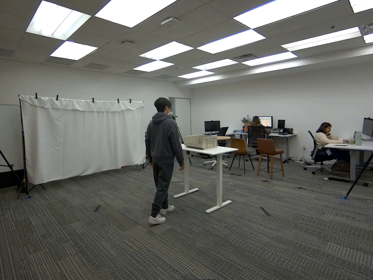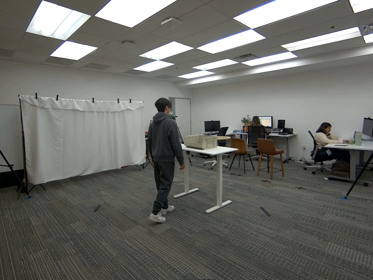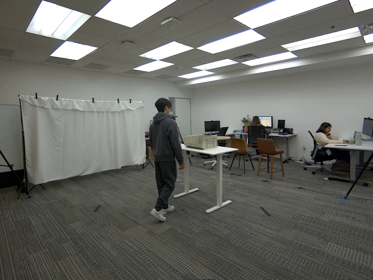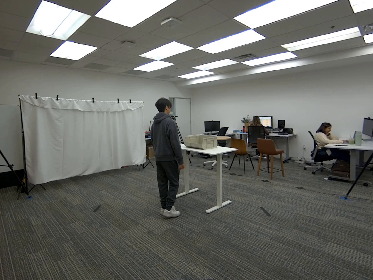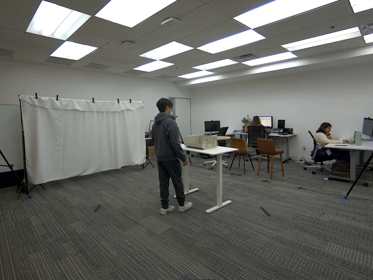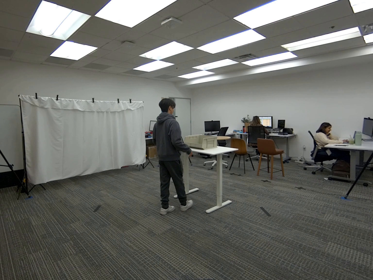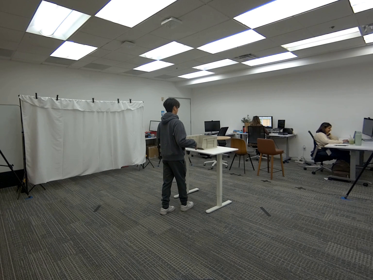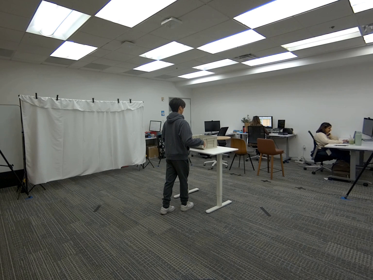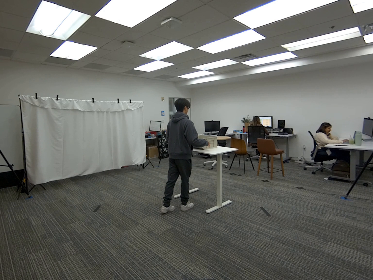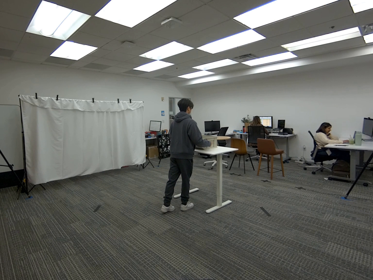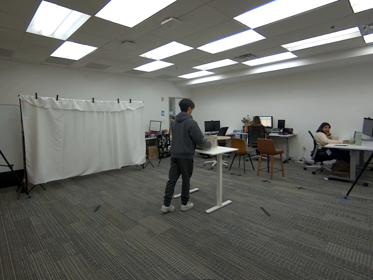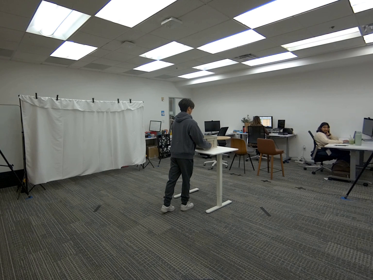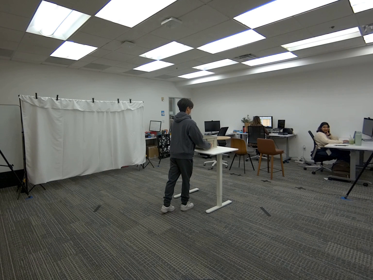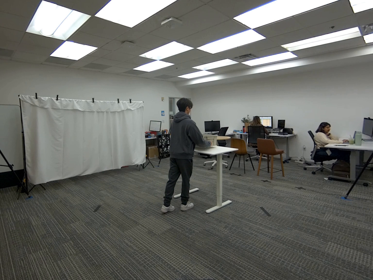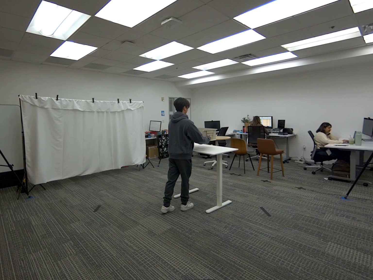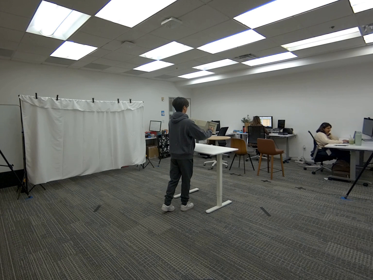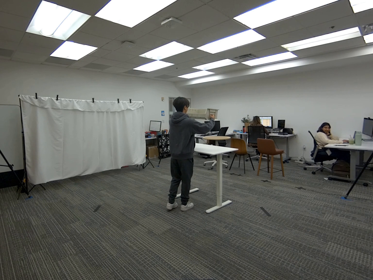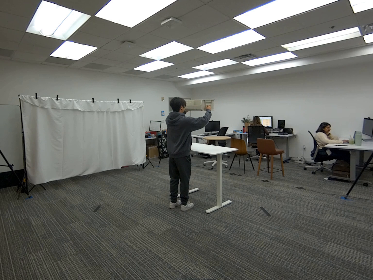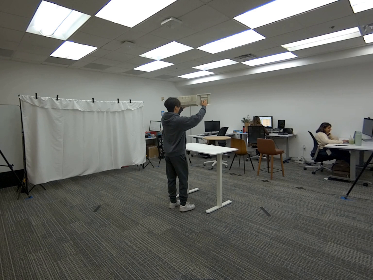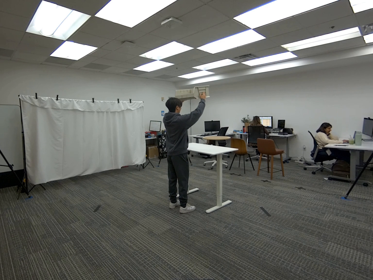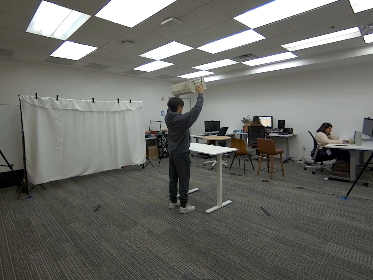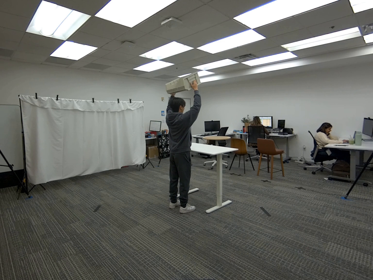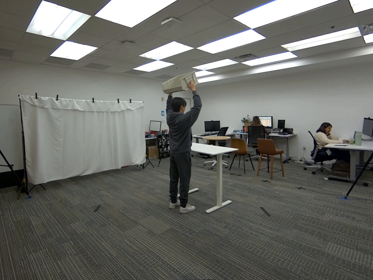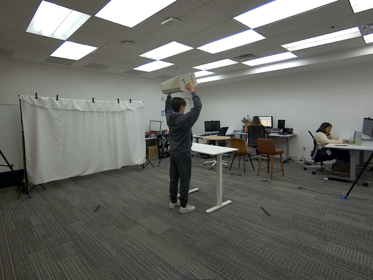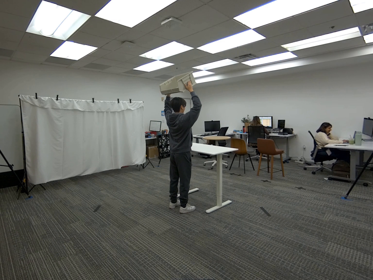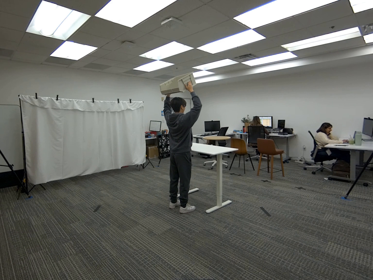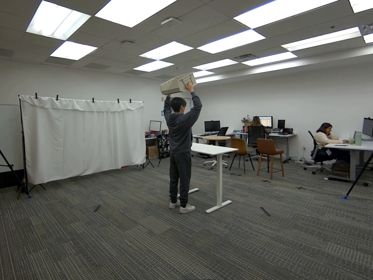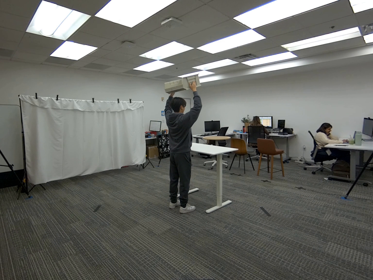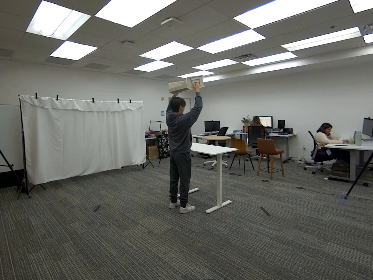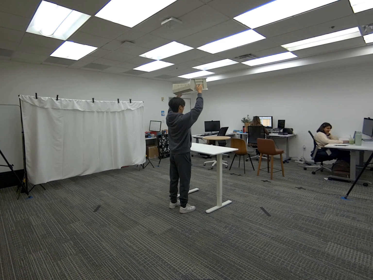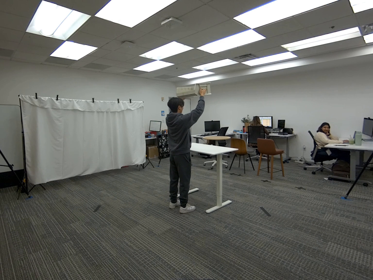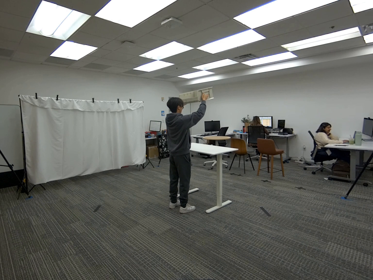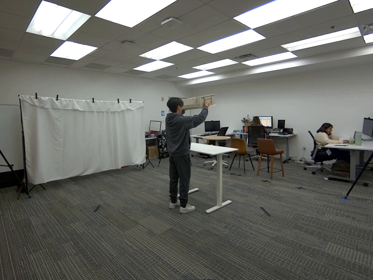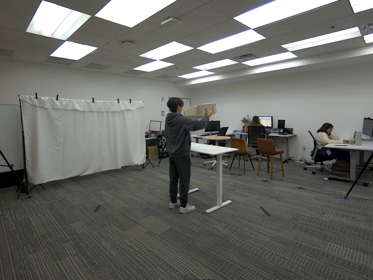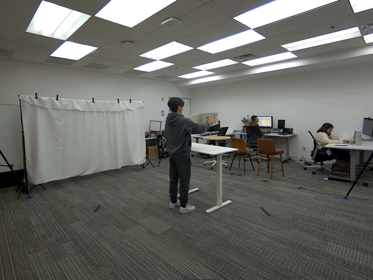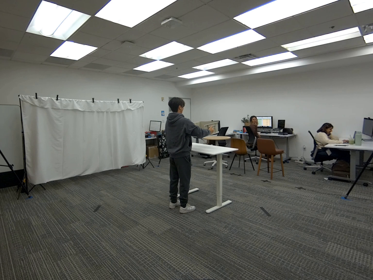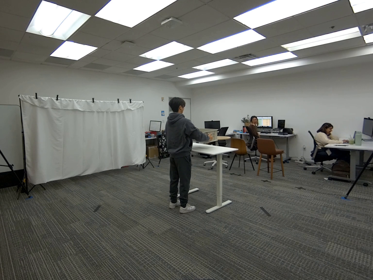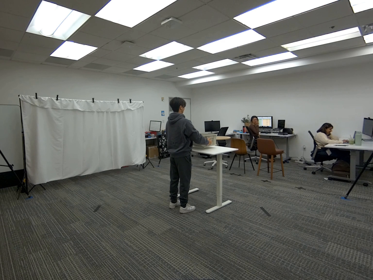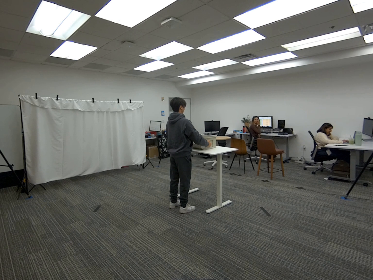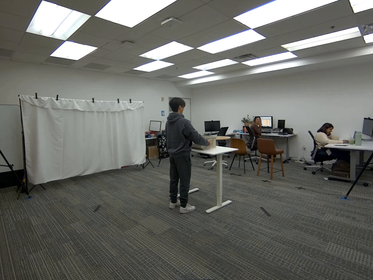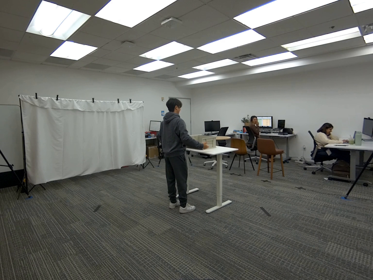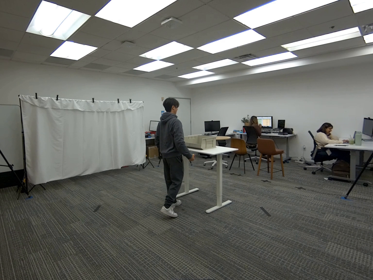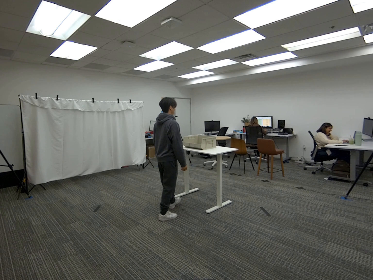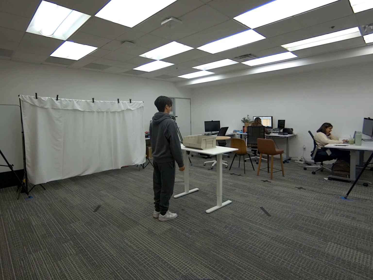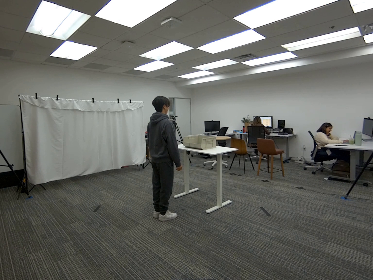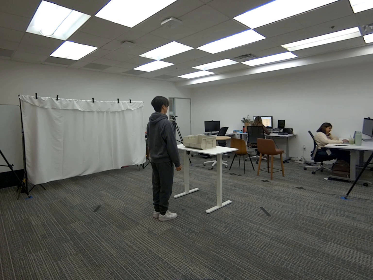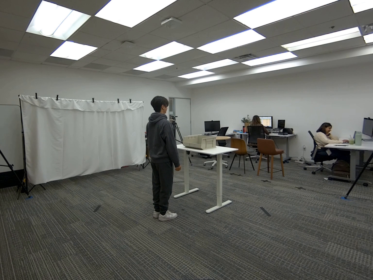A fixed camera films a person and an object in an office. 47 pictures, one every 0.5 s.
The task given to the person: Walk over to the beige bin on the white desk using both hands pick up the bin and hold straight arms above head. Place the bin back on the desk when finished.
